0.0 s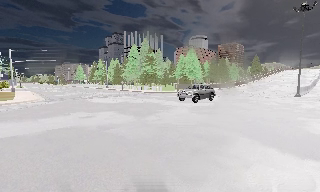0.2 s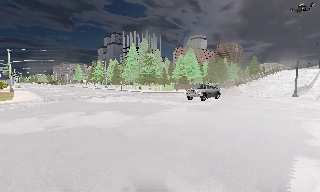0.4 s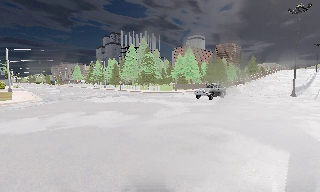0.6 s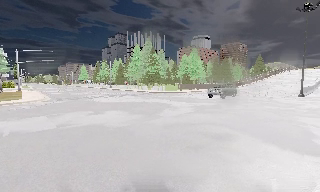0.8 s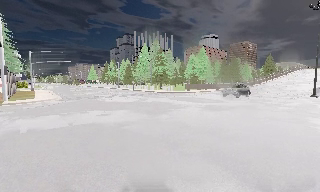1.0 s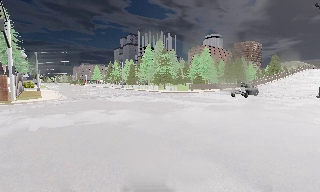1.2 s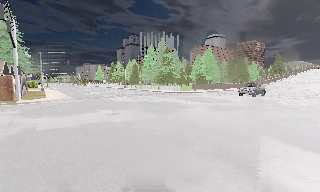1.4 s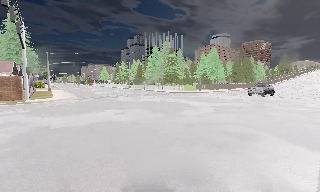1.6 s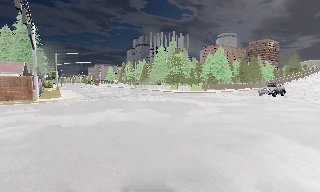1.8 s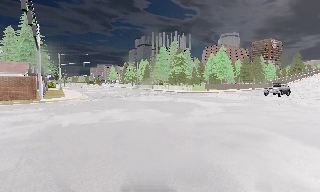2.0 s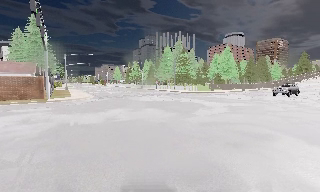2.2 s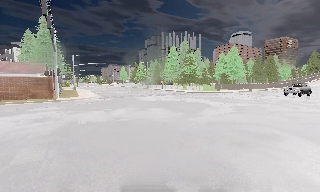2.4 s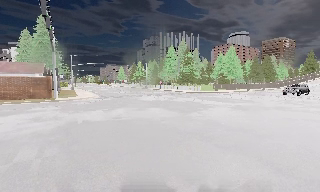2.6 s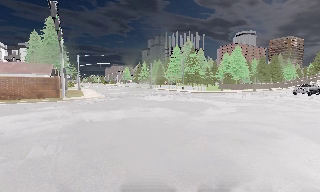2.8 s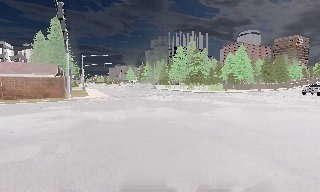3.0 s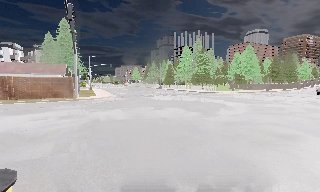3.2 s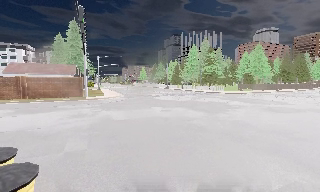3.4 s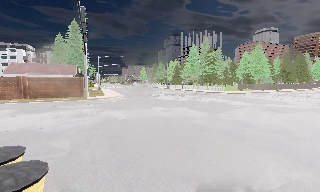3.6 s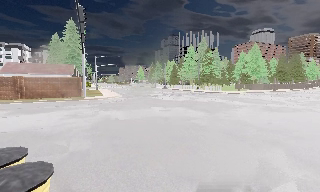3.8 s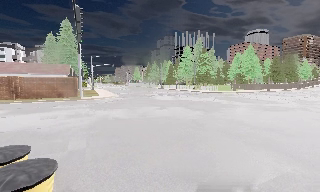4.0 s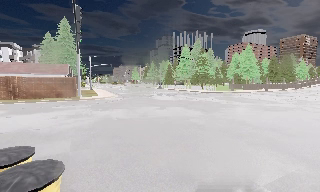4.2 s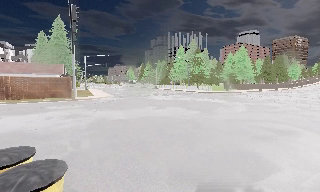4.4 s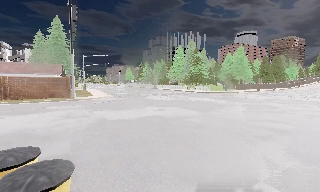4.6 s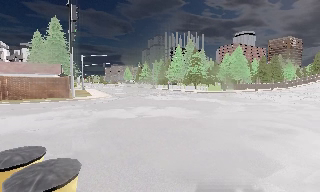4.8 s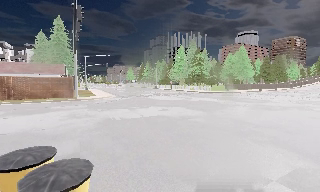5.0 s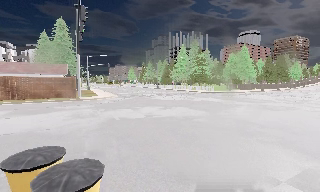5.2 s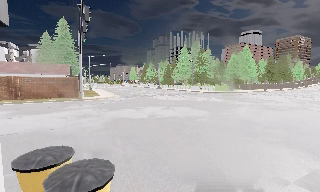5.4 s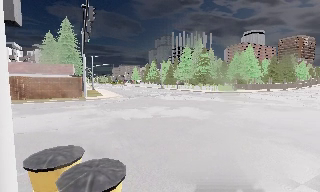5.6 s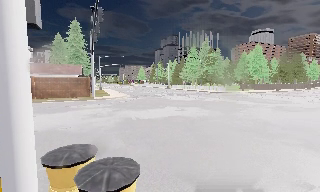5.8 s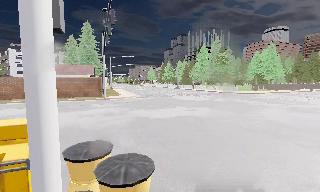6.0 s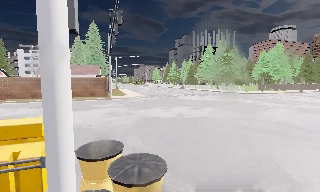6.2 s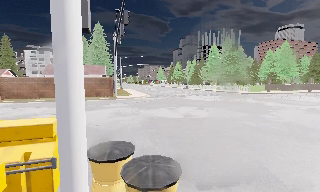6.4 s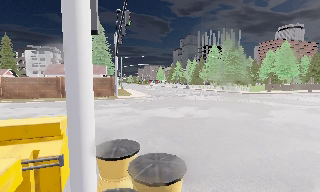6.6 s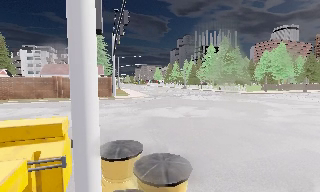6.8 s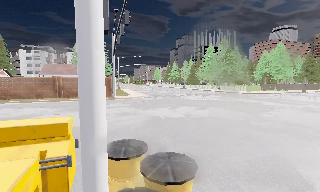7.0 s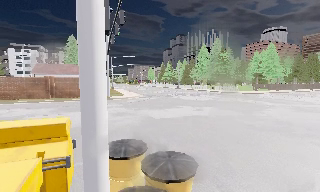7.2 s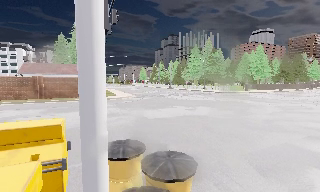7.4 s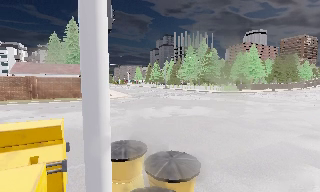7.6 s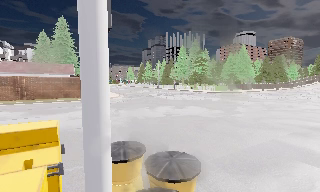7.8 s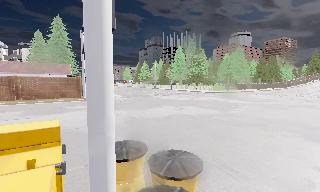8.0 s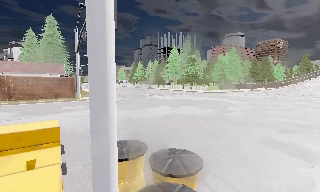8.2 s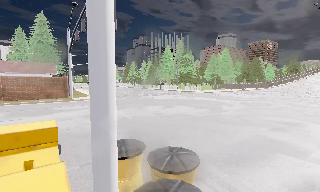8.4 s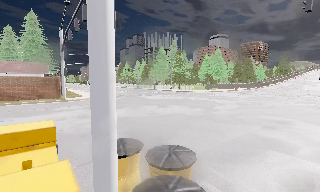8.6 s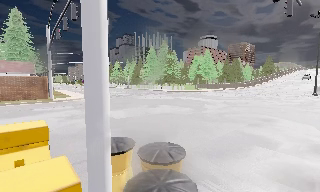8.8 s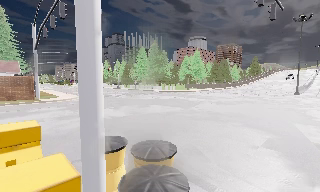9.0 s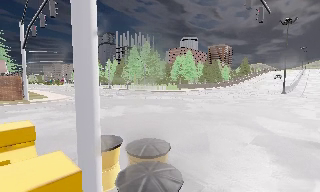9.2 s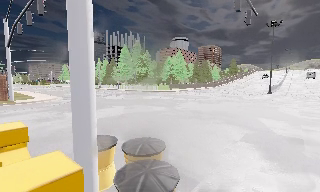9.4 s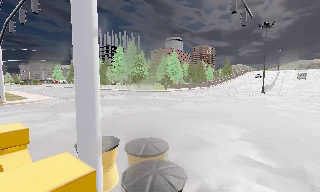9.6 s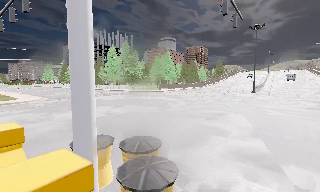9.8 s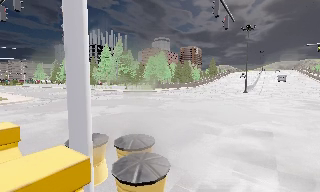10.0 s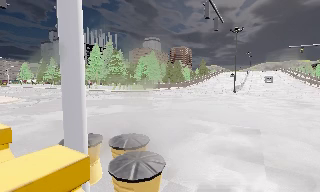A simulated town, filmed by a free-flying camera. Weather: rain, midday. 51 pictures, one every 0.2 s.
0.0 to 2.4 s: The camera pans to its left, which is counterclockwise from overhead, by about 10 degrees. It travels backward and to its left, about 1.5 m, so what stands in front gets smaller.
2.4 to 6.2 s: The camera pans to its left, which is counterclockwise from overhead, by about 10 degrees. It travels to its left, about 2 m, so close, fixed things drift to the right.
6.2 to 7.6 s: The camera swings to its right by about 10 degrees, and the scene slides to the left. It travels to its left, about 0.5 m.
7.6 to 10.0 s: The camera swings to its right by about 30 degrees, and the scene slides to the left. It travels backward and to its left, about 1 m.
The film runs backward here.
